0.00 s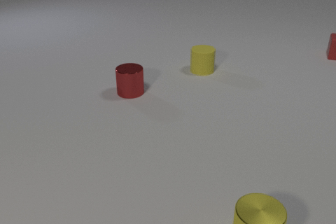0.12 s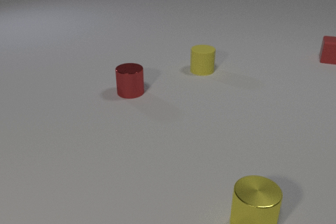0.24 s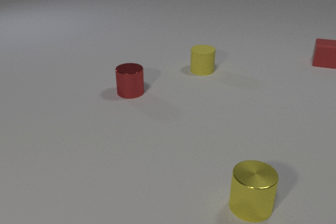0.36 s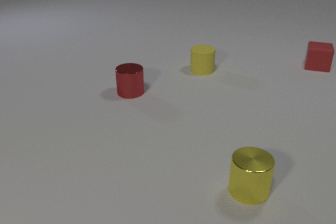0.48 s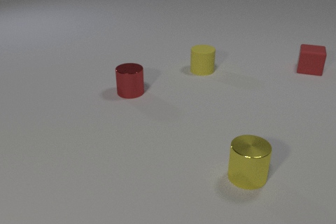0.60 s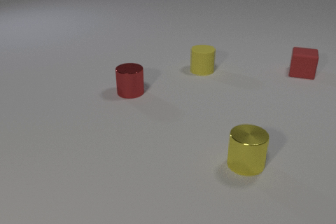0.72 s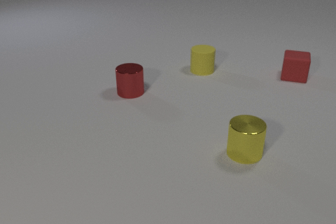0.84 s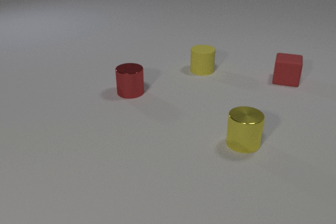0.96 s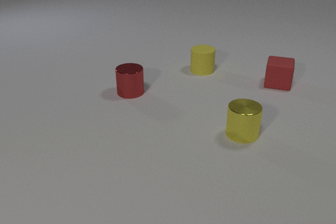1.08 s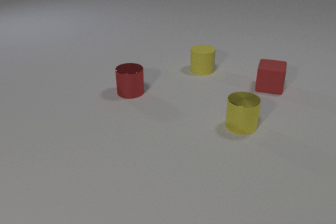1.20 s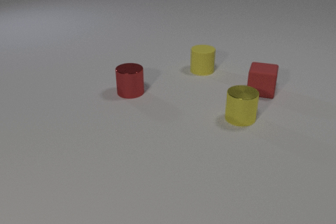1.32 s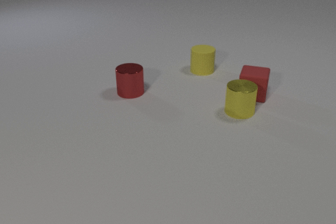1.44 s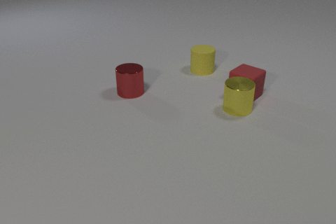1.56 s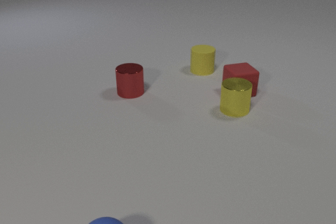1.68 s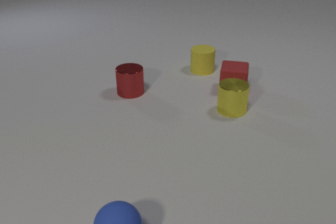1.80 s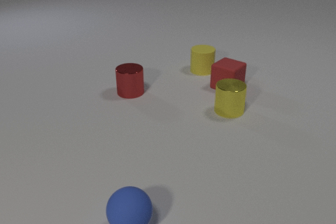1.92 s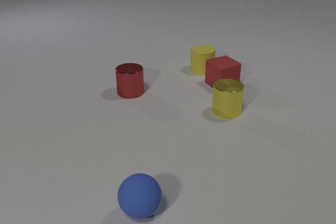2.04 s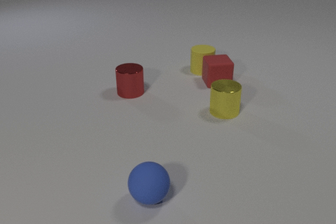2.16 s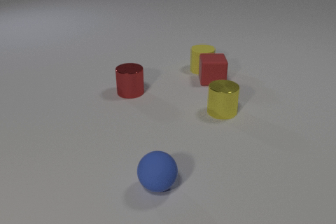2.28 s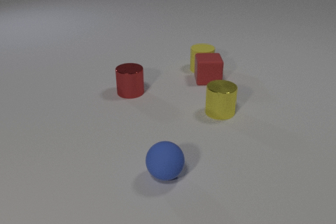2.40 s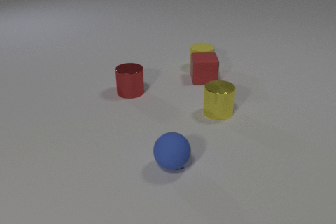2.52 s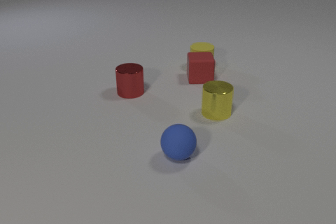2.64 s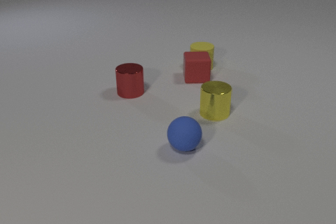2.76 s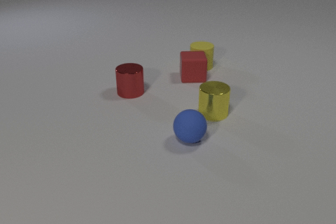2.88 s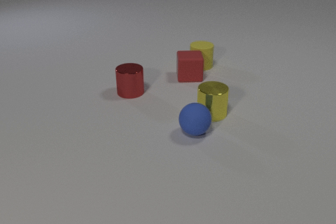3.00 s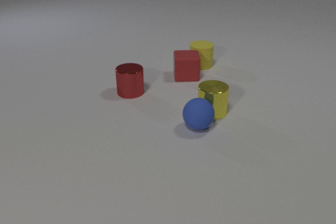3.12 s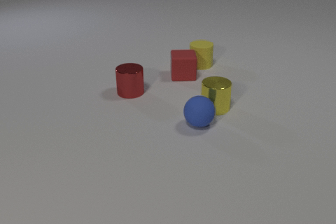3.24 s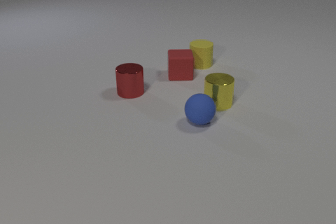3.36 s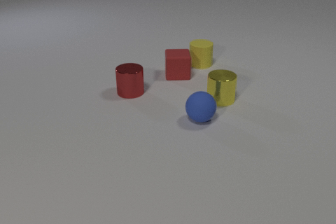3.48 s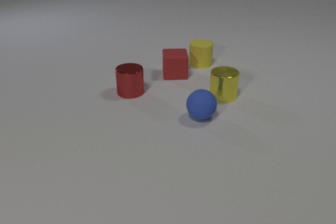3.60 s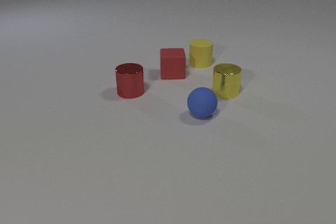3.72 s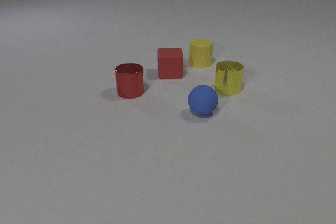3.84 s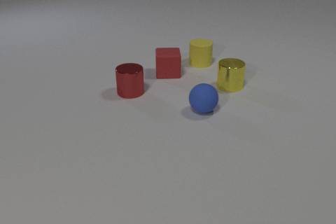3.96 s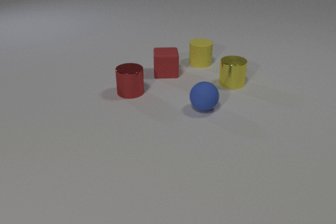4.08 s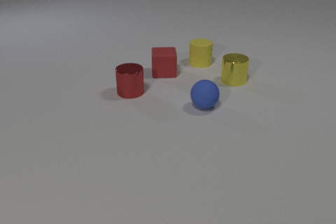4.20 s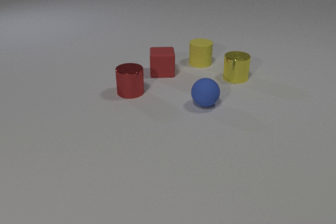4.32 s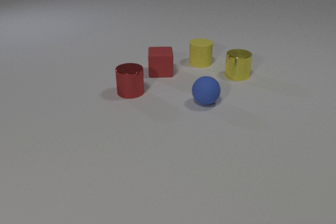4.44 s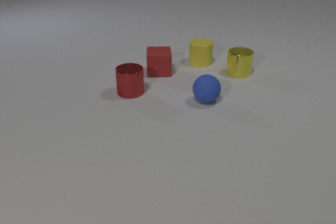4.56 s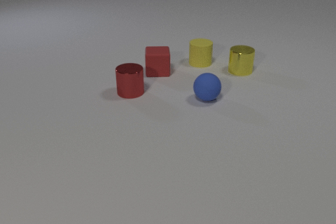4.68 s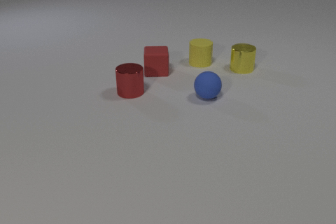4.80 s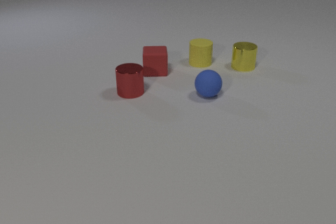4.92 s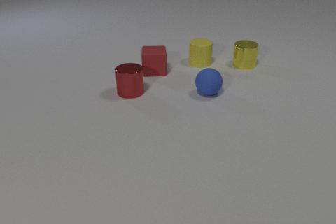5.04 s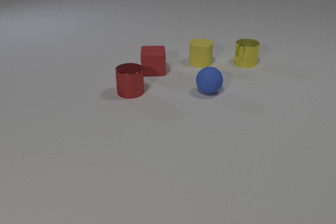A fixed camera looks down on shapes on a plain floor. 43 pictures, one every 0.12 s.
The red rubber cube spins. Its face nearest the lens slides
to the left.
The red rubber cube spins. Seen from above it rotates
clockwise.
0.00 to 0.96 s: The red rubber cube slides toward the camera and to the left. The yellow metal cylinder slides away from the camera.
0.96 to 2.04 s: The red rubber cube slides to the left, spins so that its near face slides to the left, clockwise seen from above. The yellow metal cylinder slides away from the camera and to the left. The blue rubber sphere comes in at the bottom edge, rolls away from the camera and to the right. The red rubber cube and the yellow metal cylinder collide.
2.04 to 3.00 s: The red rubber cube slides to the left. The yellow metal cylinder slides to the left. The blue rubber sphere rolls away from the camera. The yellow rubber cylinder slides away from the camera. The red rubber cube and the yellow rubber cylinder collide. The yellow metal cylinder and the blue rubber sphere collide.
3.00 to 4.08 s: The red rubber cube slides to the left. The yellow metal cylinder slides away from the camera. The blue rubber sphere rolls away from the camera. The yellow rubber cylinder slides away from the camera.
4.08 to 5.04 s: The red rubber cube slides to the left. The yellow metal cylinder slides away from the camera. The blue rubber sphere rolls away from the camera.
How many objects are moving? 4.
What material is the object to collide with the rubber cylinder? rubber.
Are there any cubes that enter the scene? no.
